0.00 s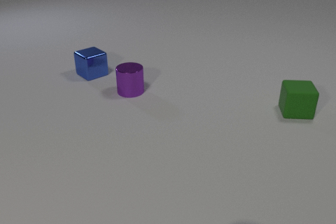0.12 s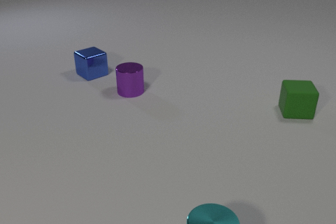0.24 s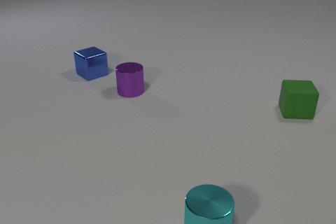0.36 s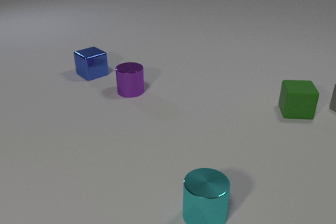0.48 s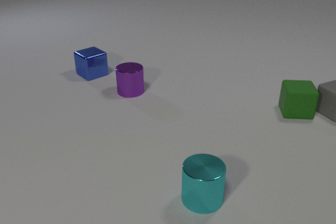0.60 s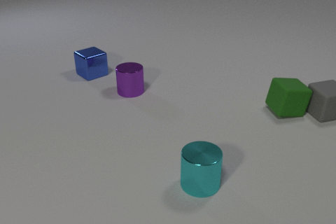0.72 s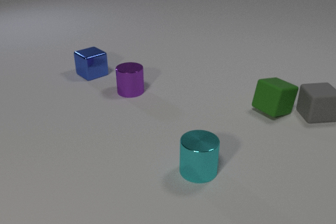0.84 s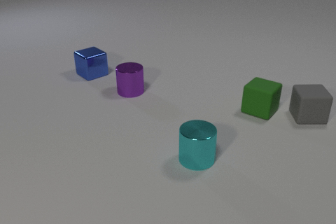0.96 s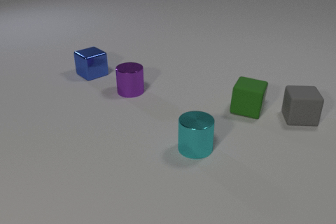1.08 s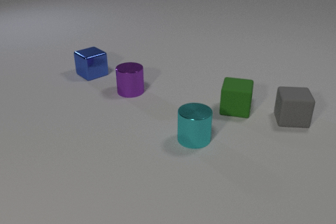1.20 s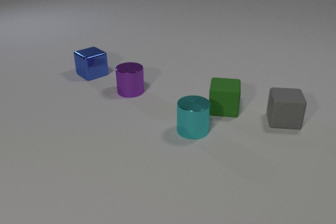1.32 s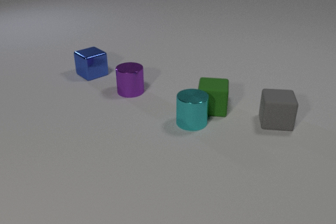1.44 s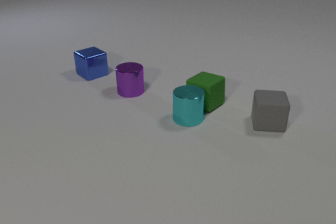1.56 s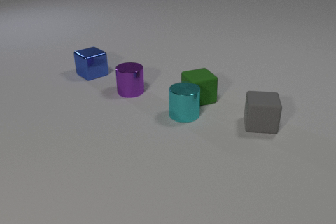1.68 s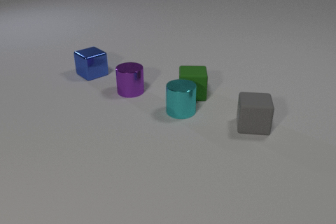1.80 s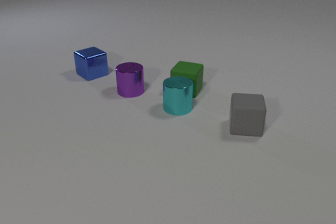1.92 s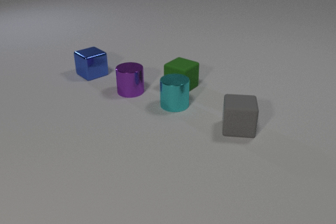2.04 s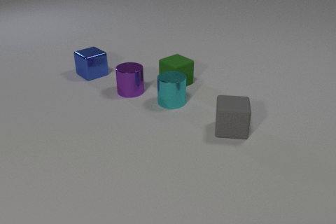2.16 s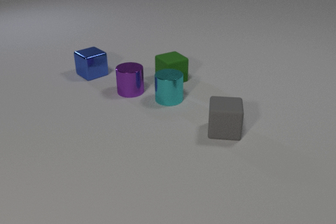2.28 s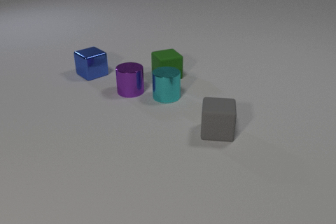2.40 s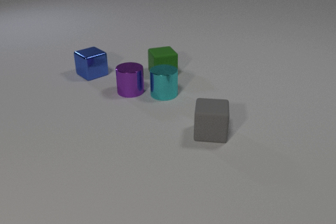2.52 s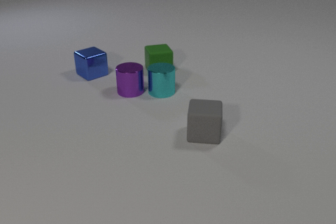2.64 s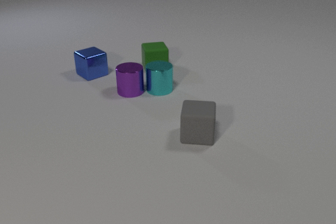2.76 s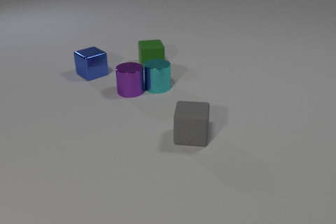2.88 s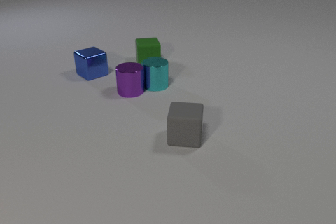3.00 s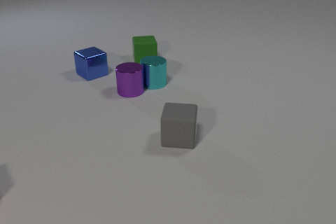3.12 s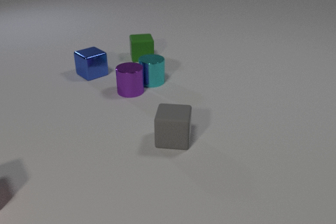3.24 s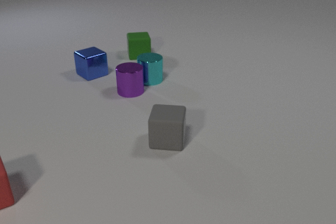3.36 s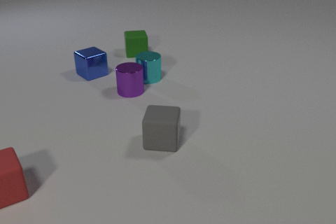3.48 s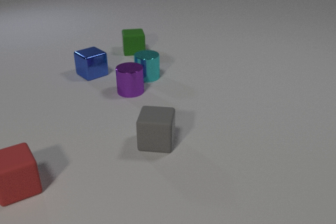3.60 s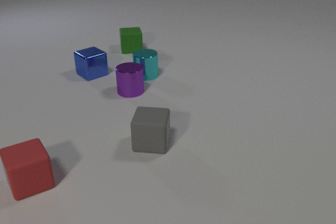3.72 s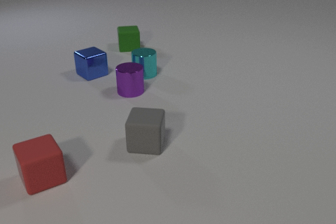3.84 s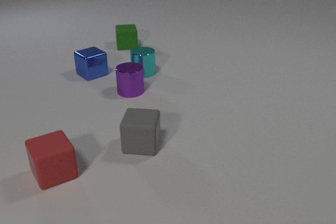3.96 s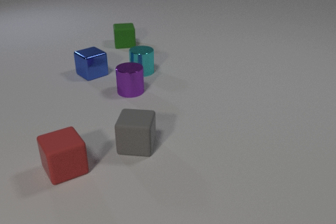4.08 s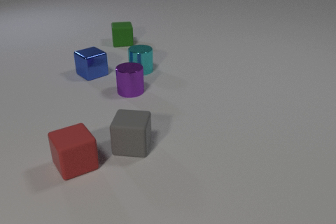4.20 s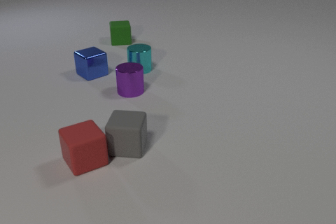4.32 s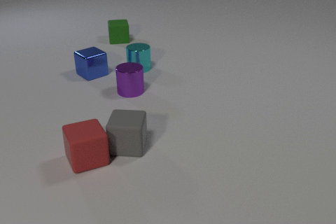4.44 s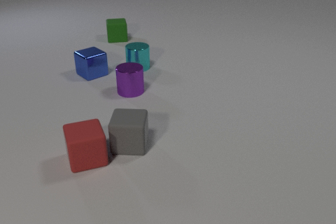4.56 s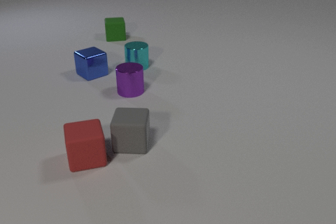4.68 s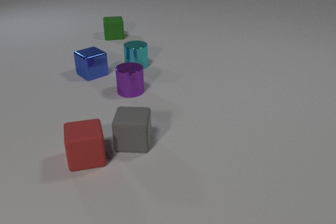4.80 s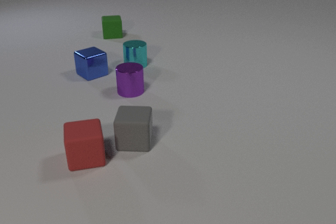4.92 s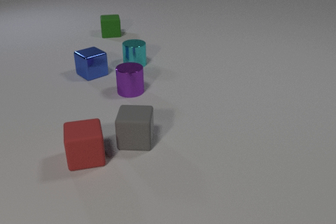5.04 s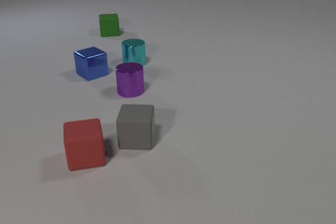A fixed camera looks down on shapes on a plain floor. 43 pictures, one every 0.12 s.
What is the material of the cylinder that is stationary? metal.
What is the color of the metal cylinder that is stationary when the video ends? purple.
Are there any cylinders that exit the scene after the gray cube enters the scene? no.
0.00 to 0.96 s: The gray rubber cube comes in at the right edge, slides to the left and toward the camera, spins so that its near face slides to the left, clockwise seen from above. The green rubber cube slides to the left, spins counterclockwise seen from above by about 75 degrees, its near face sliding to the right. The cyan metal cylinder comes in at the bottom edge, slides away from the camera. The gray rubber cube and the green rubber cube collide.
0.96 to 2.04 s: The gray rubber cube slides to the left and toward the camera. The green rubber cube slides to the left and away from the camera, spins clockwise seen from above by about 105 degrees, its near face sliding to the left. The cyan metal cylinder slides away from the camera. The green rubber cube and the cyan metal cylinder collide.
2.04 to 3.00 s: The gray rubber cube slides to the left and toward the camera. The green rubber cube slides away from the camera and to the left, spins clockwise seen from above by about 30 degrees, its near face sliding to the left. The cyan metal cylinder slides away from the camera and to the left.
3.00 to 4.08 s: The gray rubber cube slides to the left. The green rubber cube slides away from the camera and to the left. The red rubber cube comes in at the left edge, slides to the right. The cyan metal cylinder slides away from the camera.
4.08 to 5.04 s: The gray rubber cube slides away from the camera. The green rubber cube slides away from the camera and to the left. The red rubber cube slides to the right and away from the camera. The cyan metal cylinder slides away from the camera. The gray rubber cube and the red rubber cube collide.
